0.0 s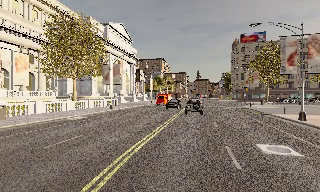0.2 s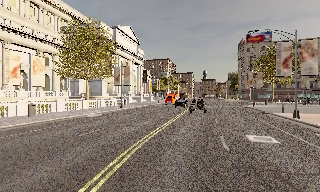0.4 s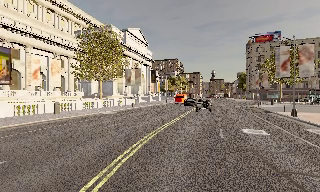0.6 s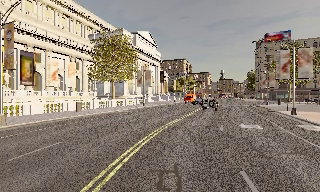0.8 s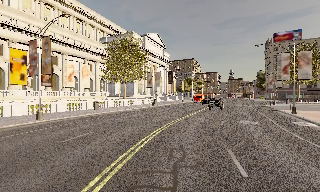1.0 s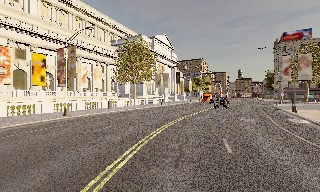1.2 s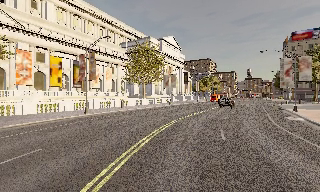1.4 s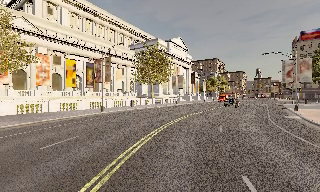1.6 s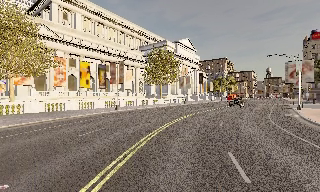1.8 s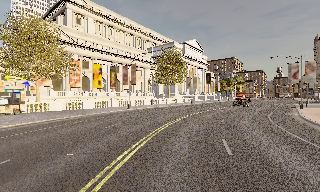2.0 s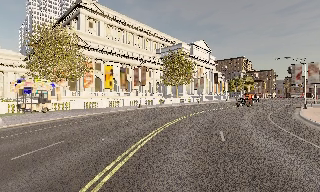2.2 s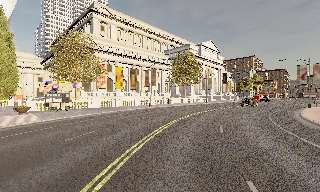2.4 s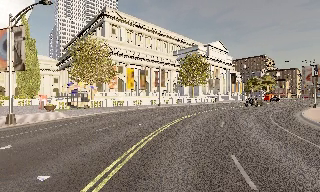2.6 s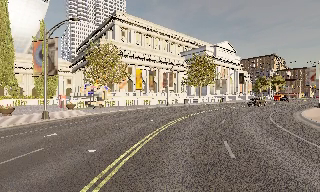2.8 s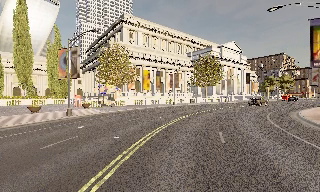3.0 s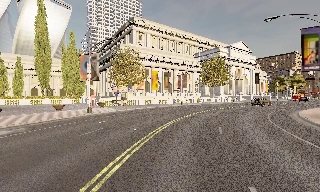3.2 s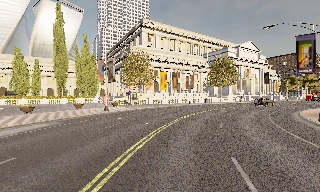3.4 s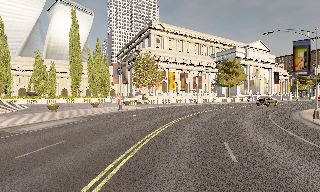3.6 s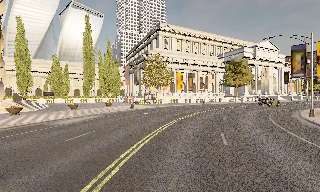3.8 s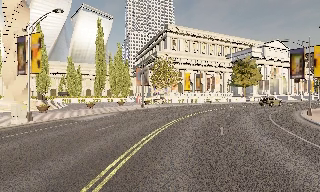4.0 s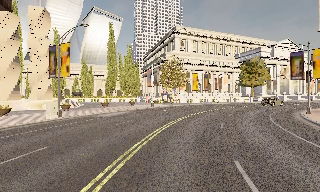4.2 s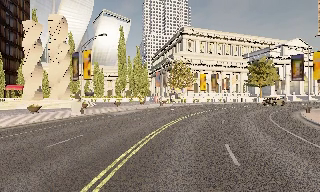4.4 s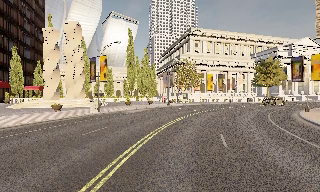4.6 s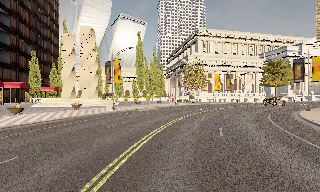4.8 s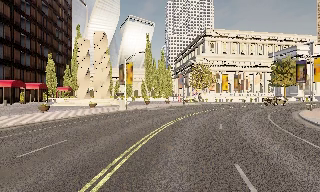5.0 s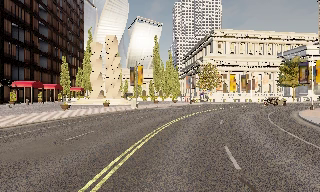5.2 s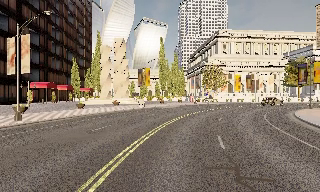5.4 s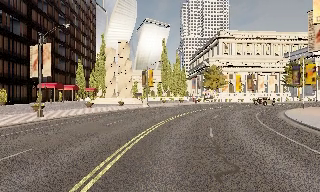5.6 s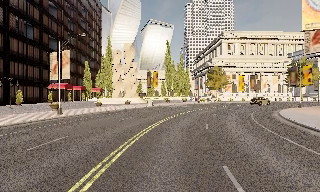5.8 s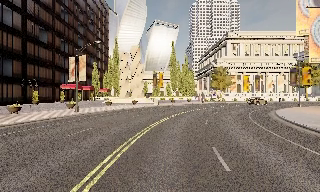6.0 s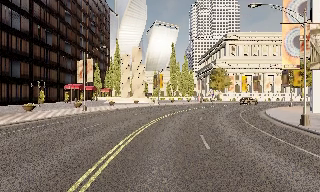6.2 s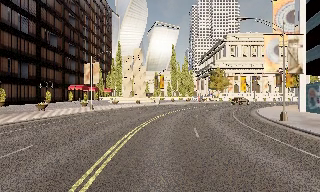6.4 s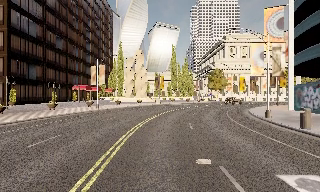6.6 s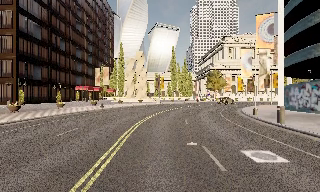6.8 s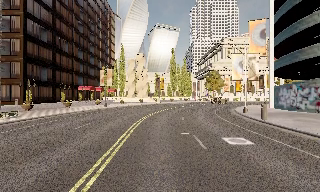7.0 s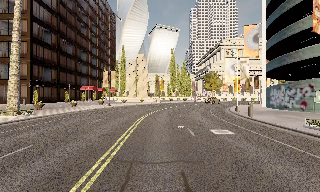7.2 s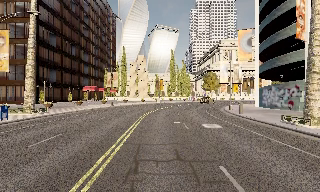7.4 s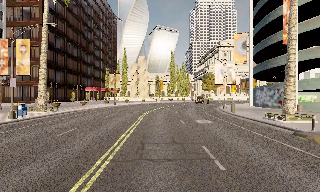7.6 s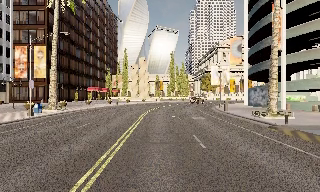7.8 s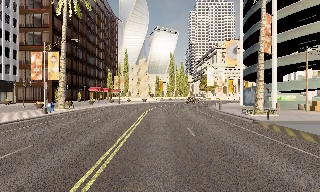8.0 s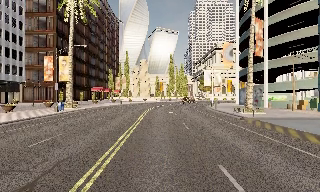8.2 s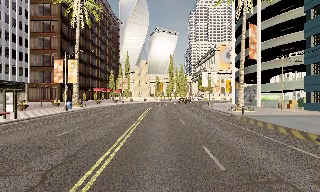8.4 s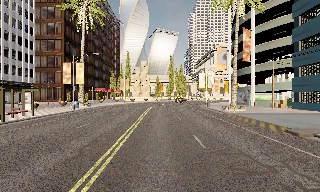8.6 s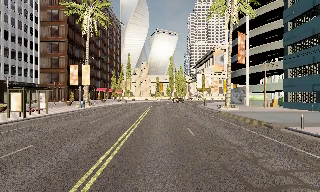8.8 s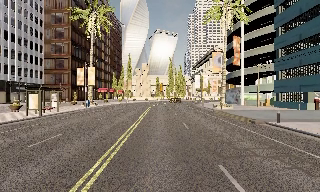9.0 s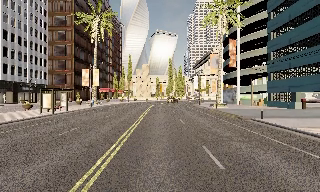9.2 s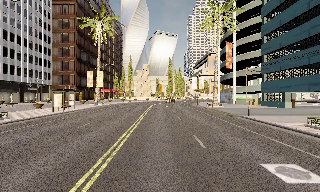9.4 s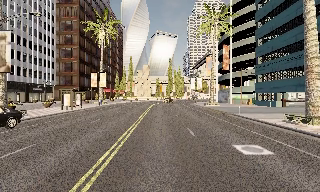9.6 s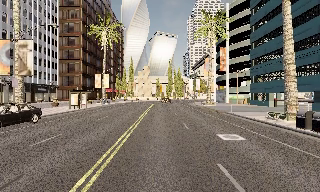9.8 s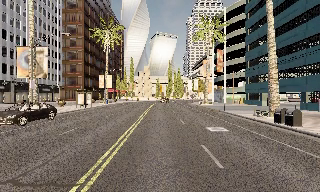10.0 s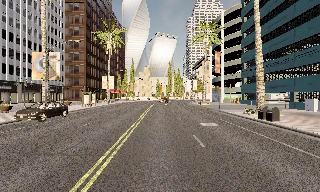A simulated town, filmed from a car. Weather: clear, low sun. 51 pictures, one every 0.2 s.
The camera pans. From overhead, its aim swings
counterclockwise.
The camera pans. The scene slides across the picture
to the right.
0.0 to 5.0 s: The camera pans to its left, which is counterclockwise from overhead, by about 70 degrees. It travels backward, about 45 m.
5.0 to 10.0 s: The camera travels backward, about 45 m, so what stands in front gets smaller.
The film runs backward here.
